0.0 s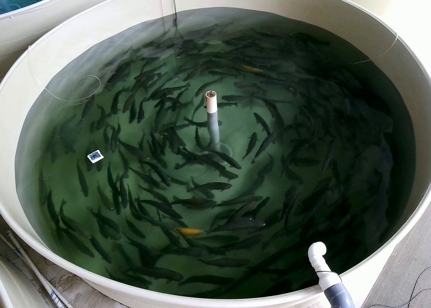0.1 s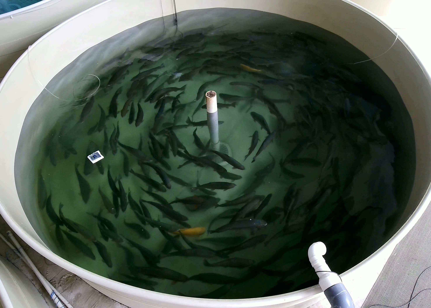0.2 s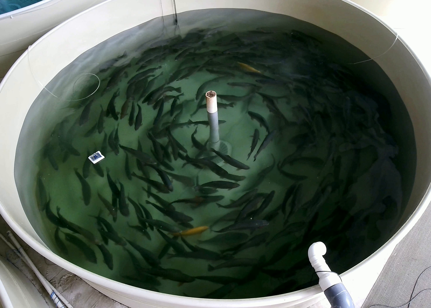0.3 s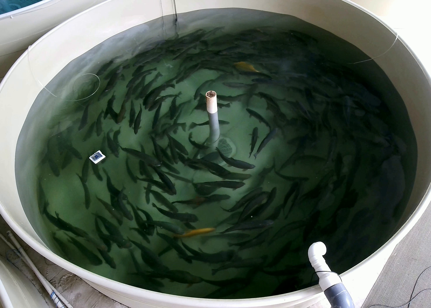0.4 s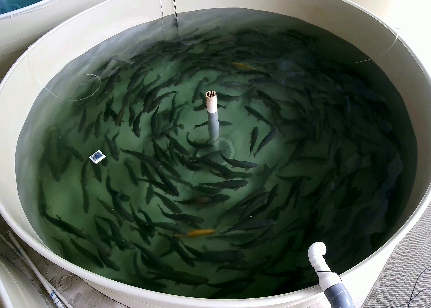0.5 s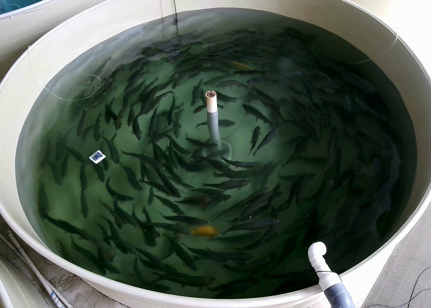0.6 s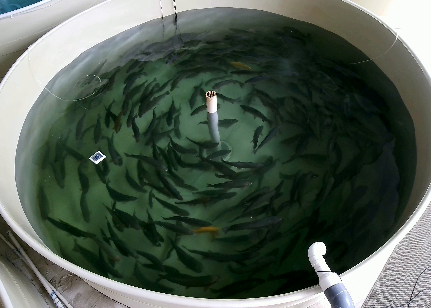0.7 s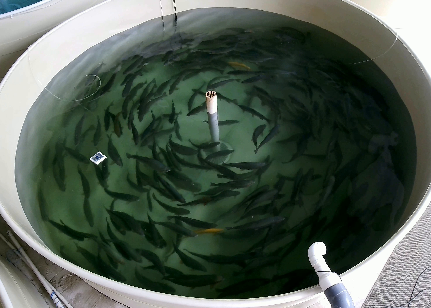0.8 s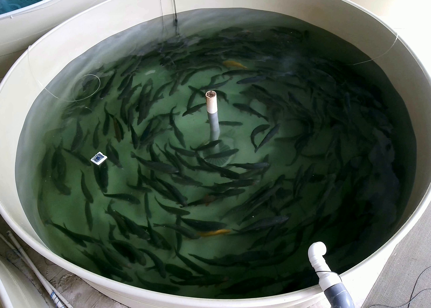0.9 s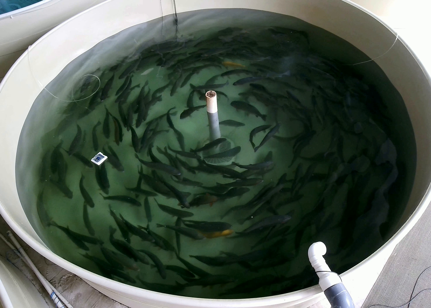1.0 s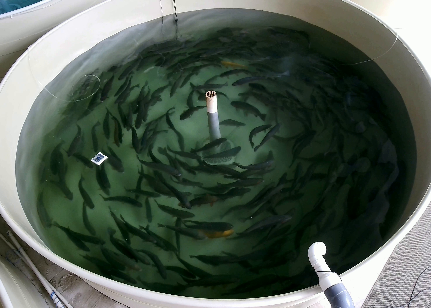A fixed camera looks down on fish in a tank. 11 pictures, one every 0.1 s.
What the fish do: Normal cruising.
